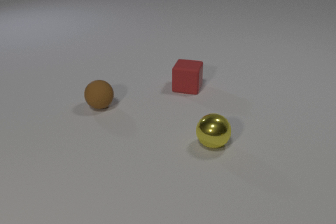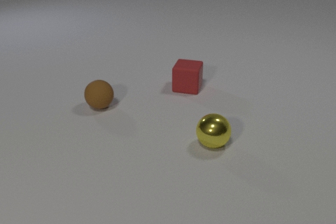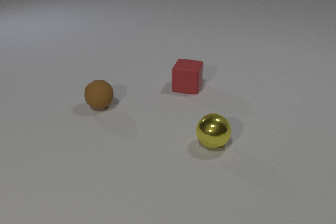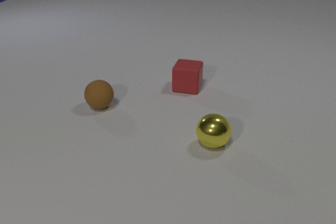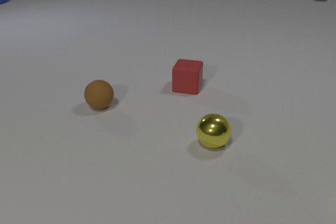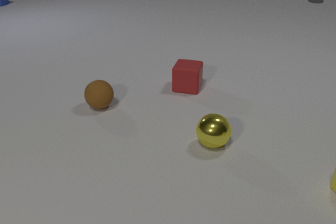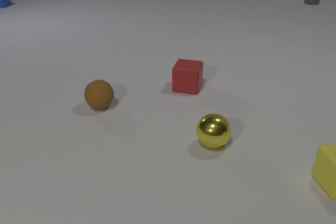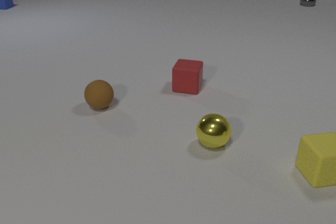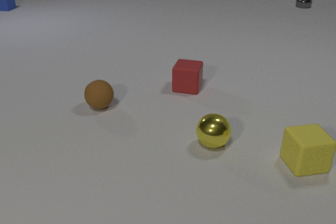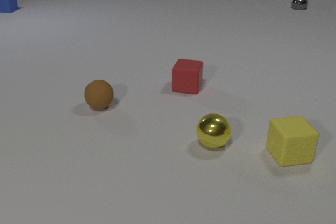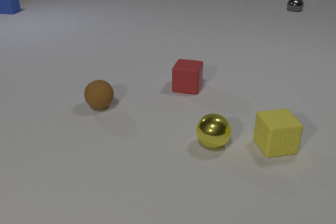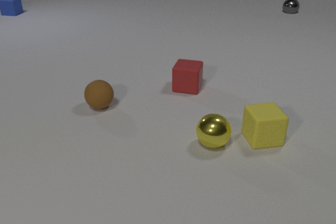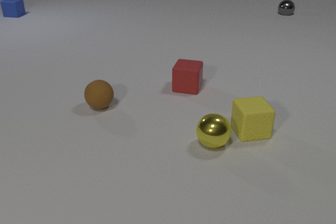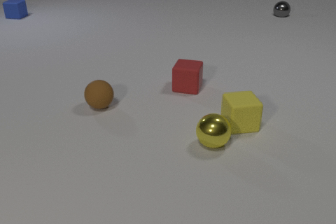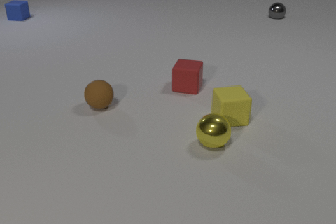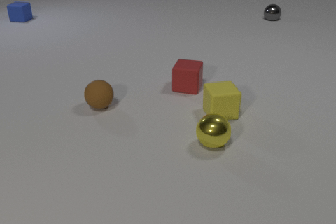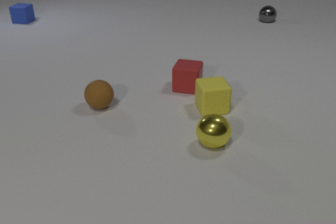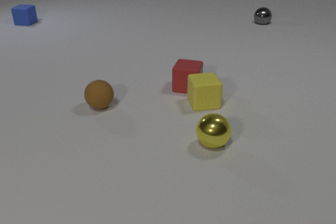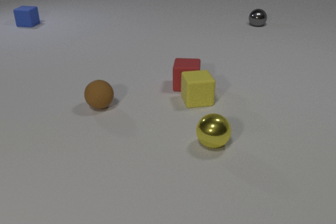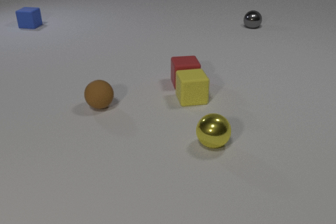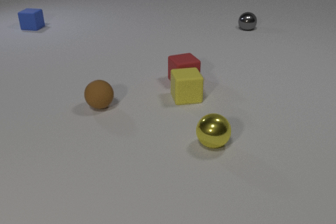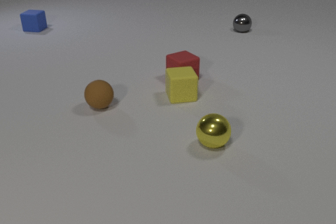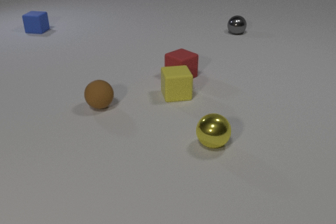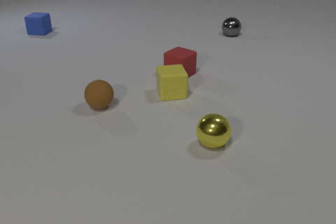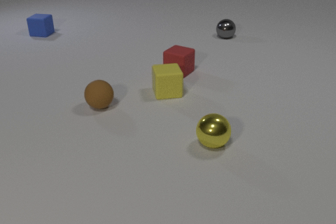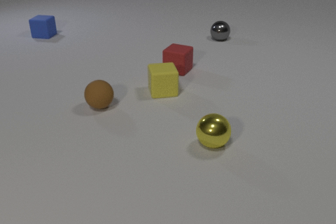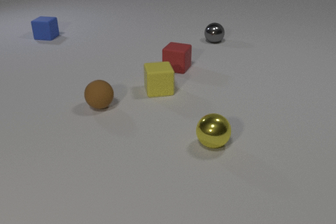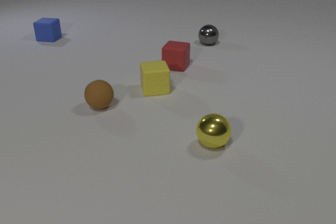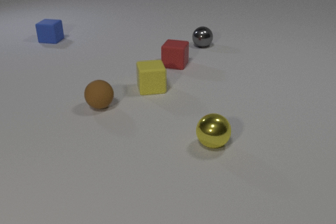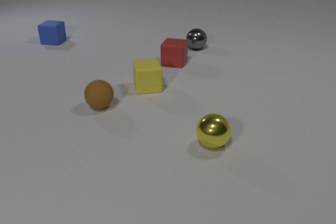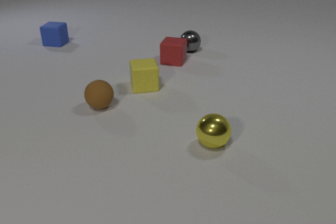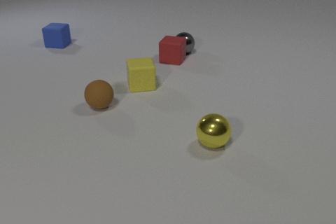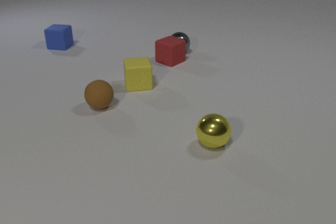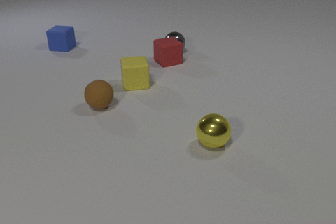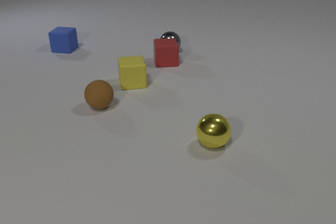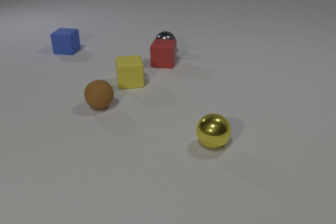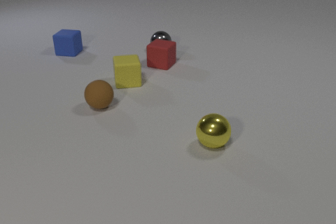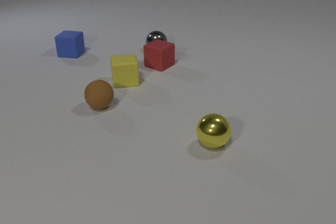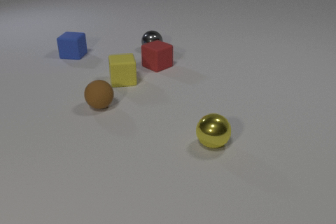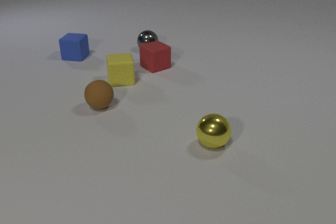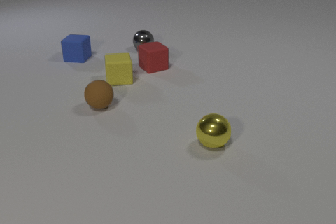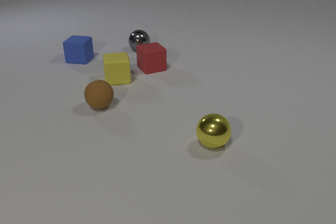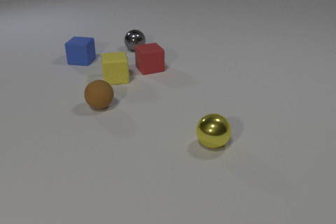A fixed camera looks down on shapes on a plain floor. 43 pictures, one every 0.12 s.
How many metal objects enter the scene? 1.
What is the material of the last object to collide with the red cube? metal.
How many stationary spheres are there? 2.
0.00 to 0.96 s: The yellow rubber cube comes in at the right edge, slides to the left and away from the camera. The gray metal sphere comes in at the top edge, rolls toward the camera and to the left. The blue rubber cube comes in at the left edge, slides toward the camera.
0.96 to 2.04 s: The yellow rubber cube slides to the left and away from the camera. The gray metal sphere rolls toward the camera and to the left. The blue rubber cube slides toward the camera.
2.04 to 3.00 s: The yellow rubber cube slides to the left and away from the camera. The red rubber cube slides away from the camera, spins counterclockwise seen from above by about 75 degrees, its near face sliding to the right. The gray metal sphere rolls toward the camera and to the left. The blue rubber cube slides toward the camera. The yellow rubber cube and the red rubber cube collide.
3.00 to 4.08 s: The yellow rubber cube slides to the left and away from the camera. The red rubber cube slides away from the camera and to the left, spins clockwise seen from above by about 60 degrees, its near face sliding to the left. The gray metal sphere rolls to the left and toward the camera. The blue rubber cube slides toward the camera. The red rubber cube and the gray metal sphere collide.
4.08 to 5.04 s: The yellow rubber cube slides to the left and away from the camera. The red rubber cube slides to the left and toward the camera, spins clockwise seen from above by about 75 degrees, its near face sliding to the left. The gray metal sphere rolls to the left. The blue rubber cube slides toward the camera and to the right.
